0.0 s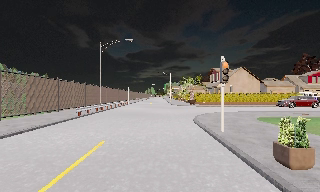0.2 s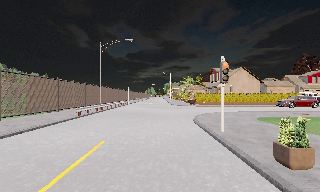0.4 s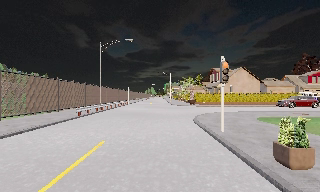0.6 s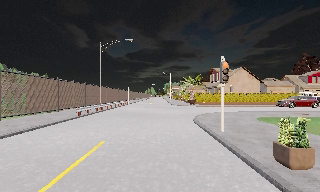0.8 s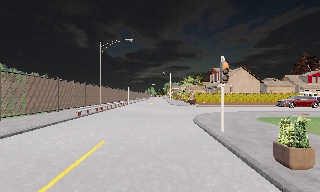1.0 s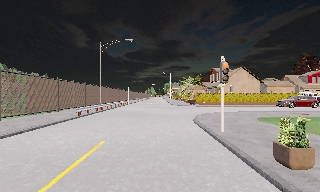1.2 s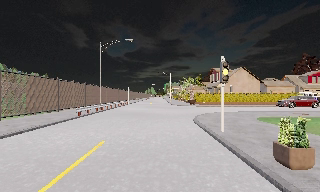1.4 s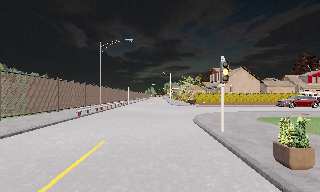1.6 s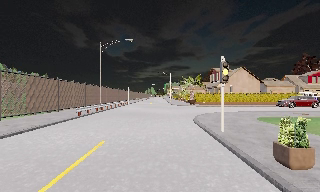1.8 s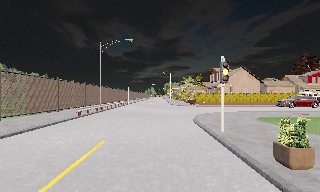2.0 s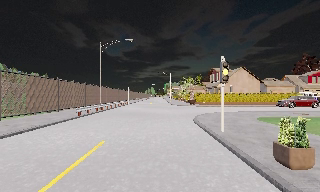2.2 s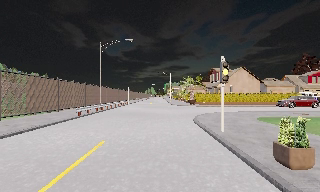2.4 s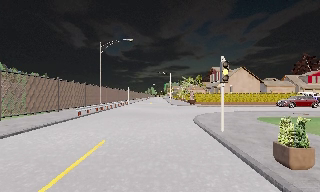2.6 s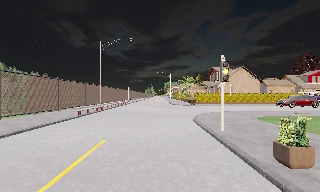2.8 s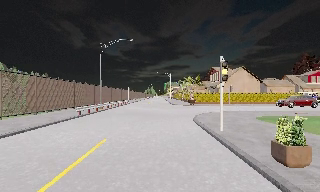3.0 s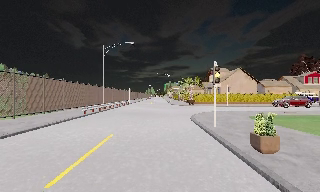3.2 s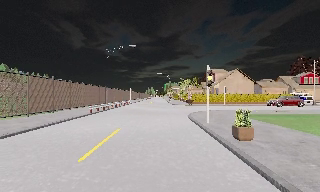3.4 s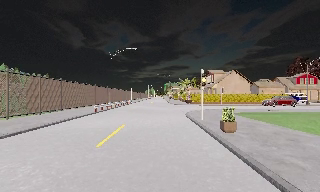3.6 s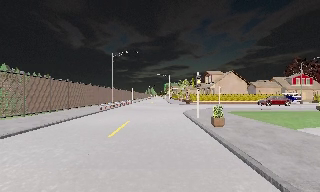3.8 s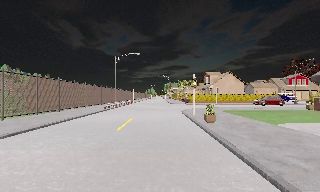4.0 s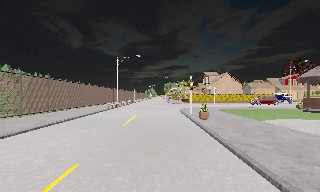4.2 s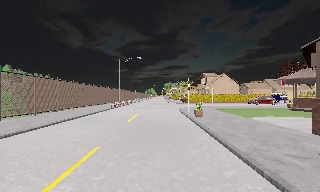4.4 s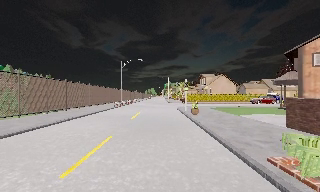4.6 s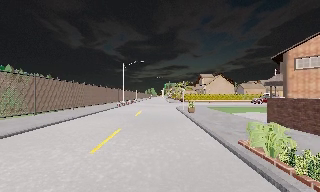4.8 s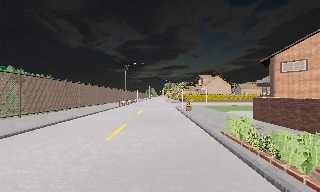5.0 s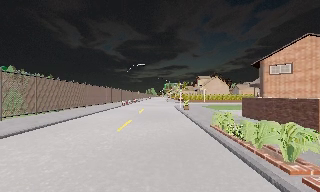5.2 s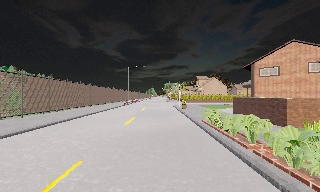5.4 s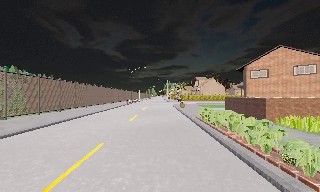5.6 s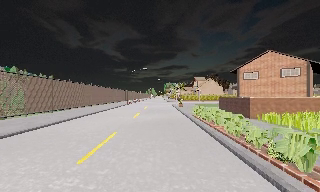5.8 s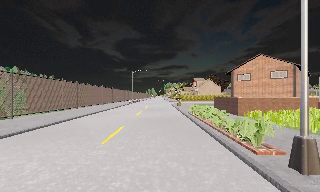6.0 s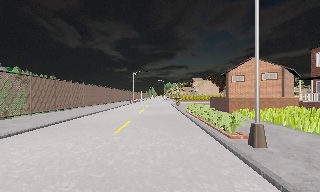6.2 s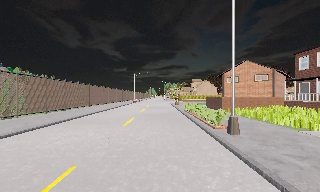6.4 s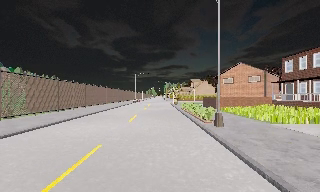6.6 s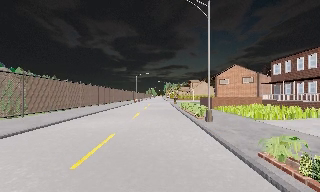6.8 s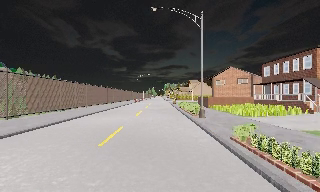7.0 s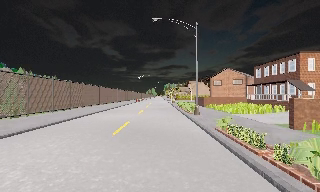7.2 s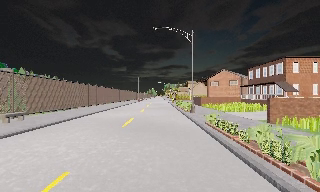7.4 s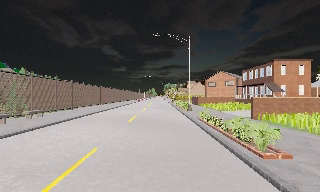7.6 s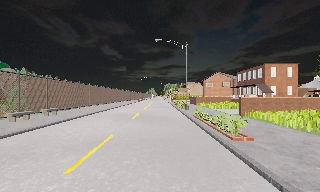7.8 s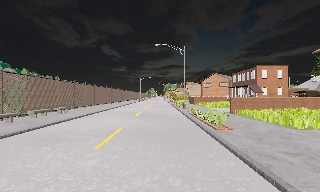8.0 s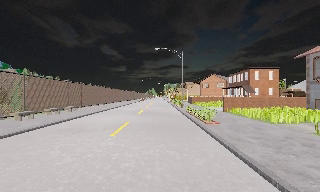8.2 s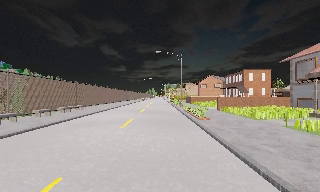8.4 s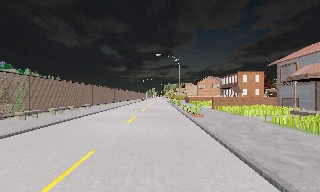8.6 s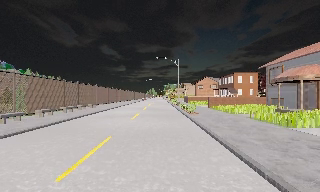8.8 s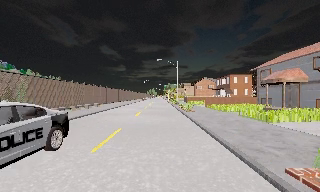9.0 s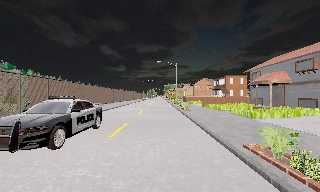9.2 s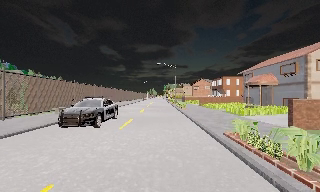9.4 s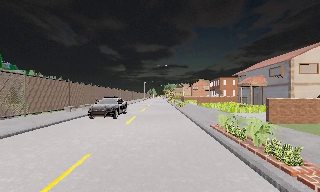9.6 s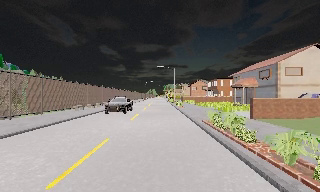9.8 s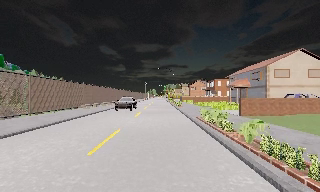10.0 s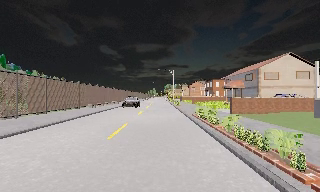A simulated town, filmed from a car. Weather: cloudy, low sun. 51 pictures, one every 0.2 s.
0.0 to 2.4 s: The camera keeps its place and its aim.
2.4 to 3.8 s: The camera travels backward, about 6 m, so what stands in front gets smaller. It gains speed.
3.8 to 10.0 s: The camera travels backward, about 50 m, so what stands in front gets smaller.
The film runs backward here.
